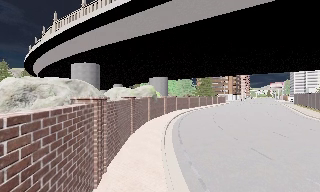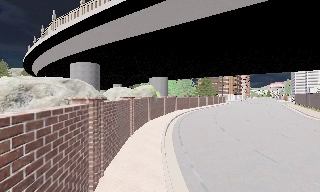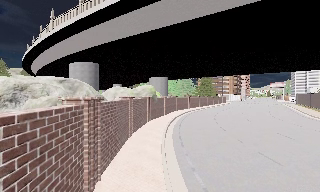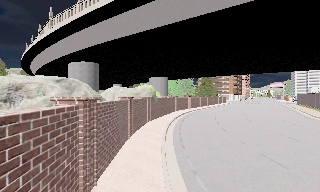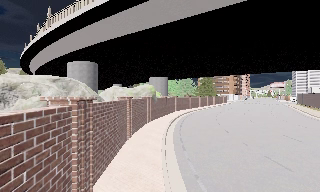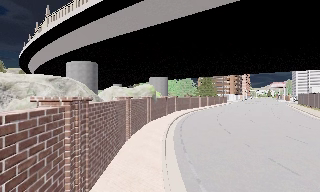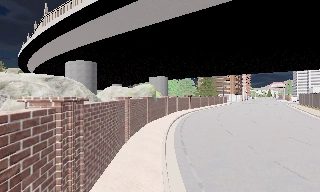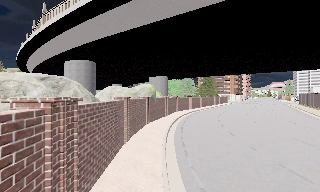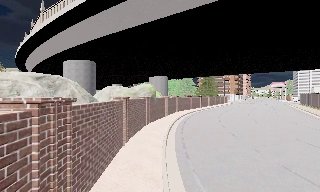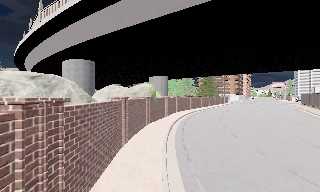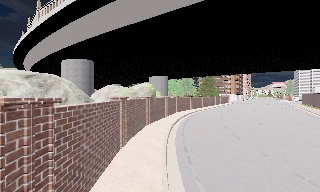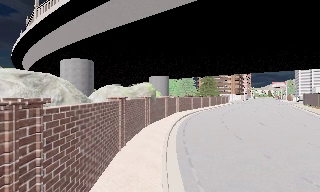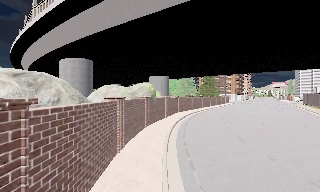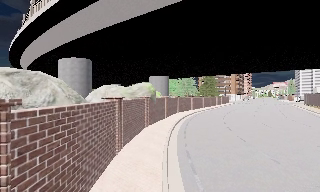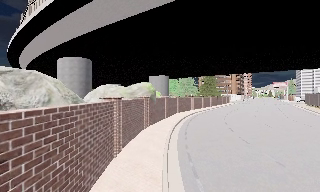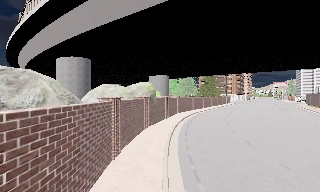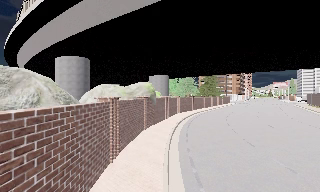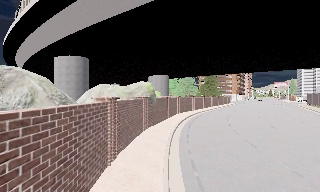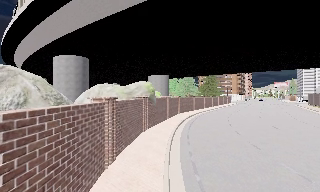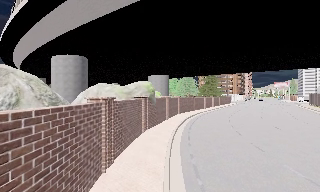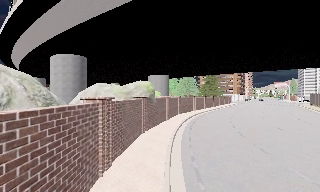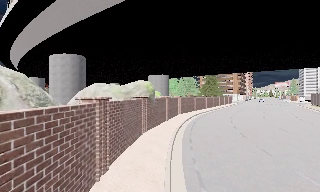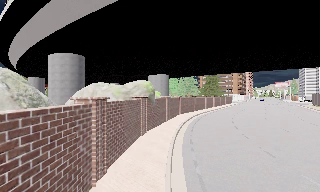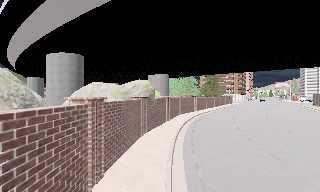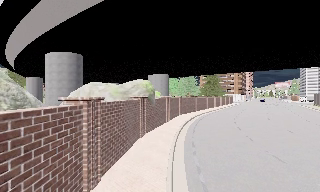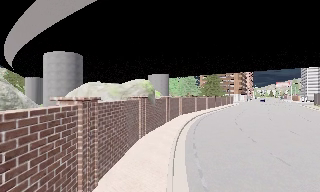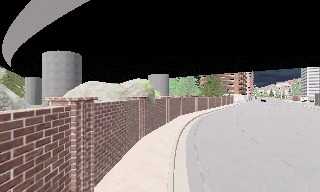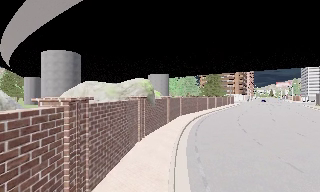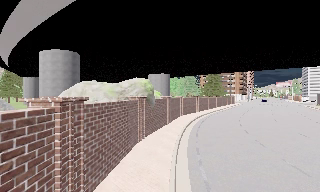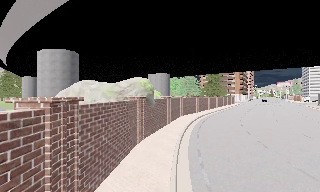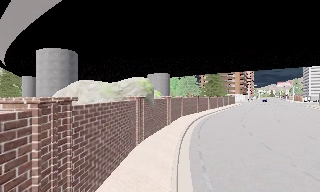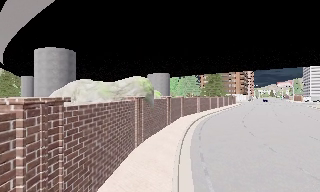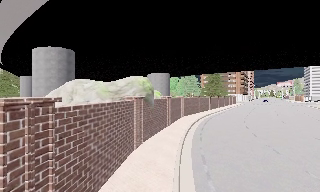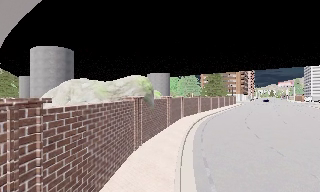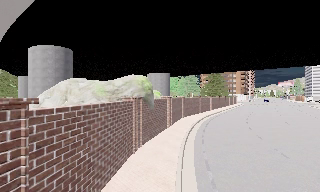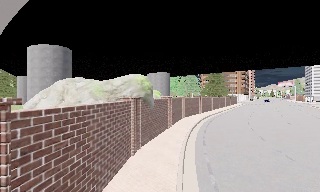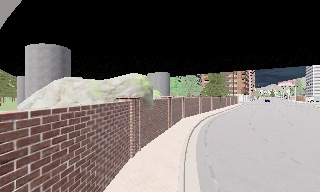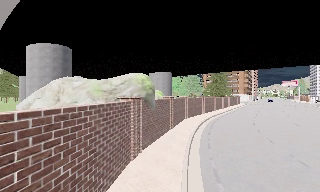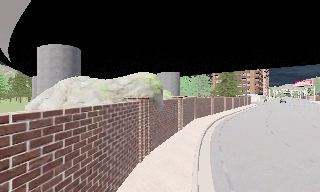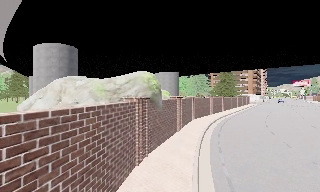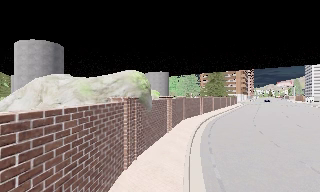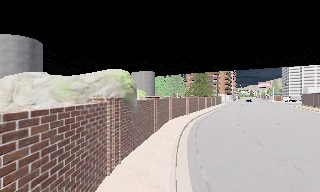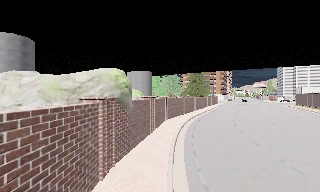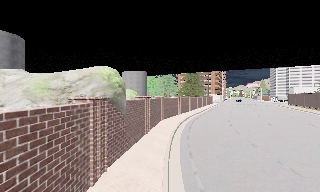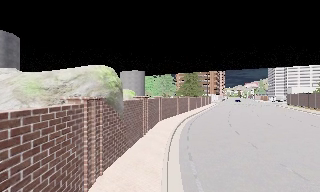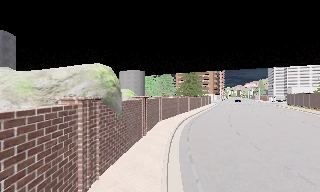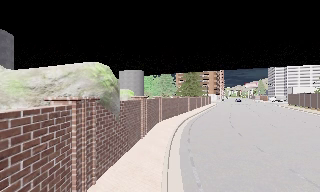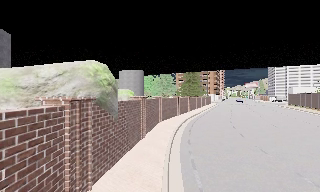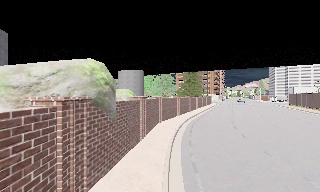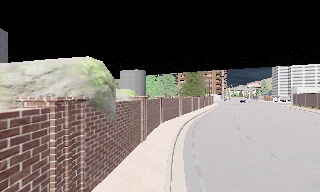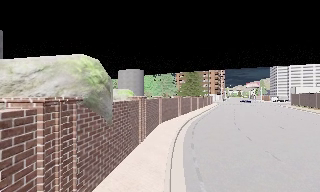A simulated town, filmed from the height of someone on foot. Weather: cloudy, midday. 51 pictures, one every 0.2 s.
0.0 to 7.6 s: The camera travels forward, about 10 m, so what stands in front looms larger.
7.6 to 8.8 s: The camera swings to its right by about 10 degrees, and the scene slides to the left. It travels forward, about 1.5 m, so what stands in front looms larger.
8.8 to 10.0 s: The camera travels forward, about 1.5 m, so what stands in front looms larger.
The film runs forward here.
